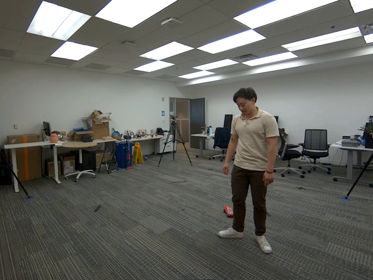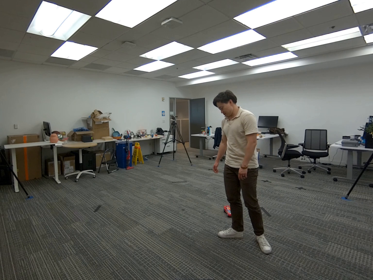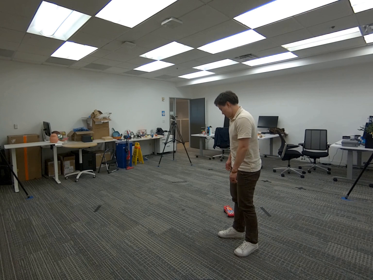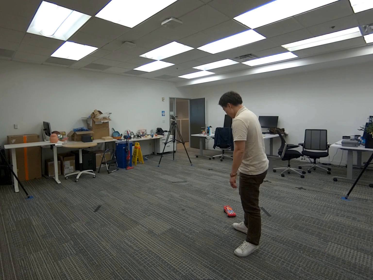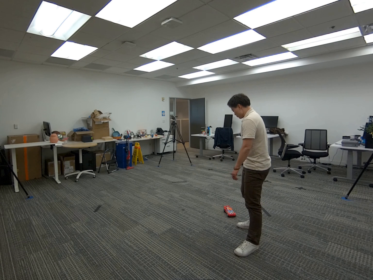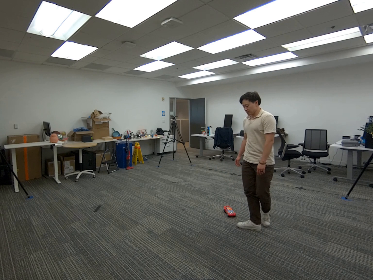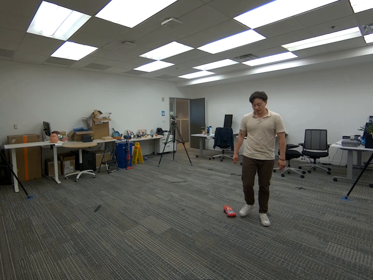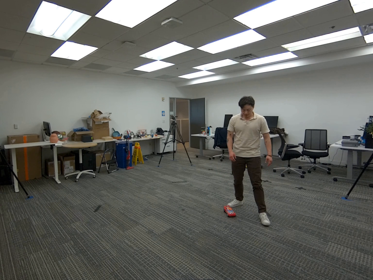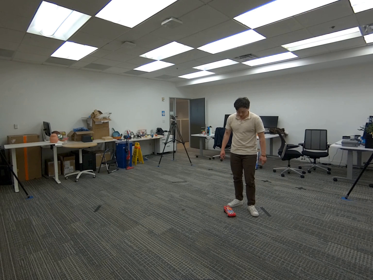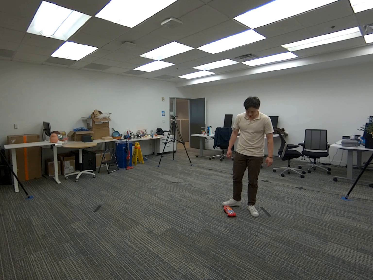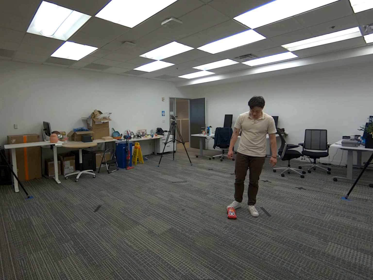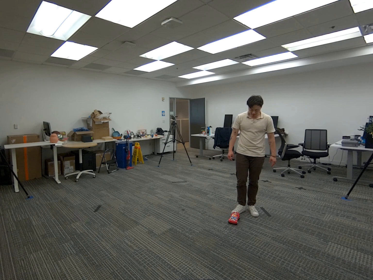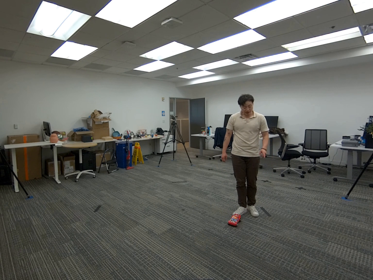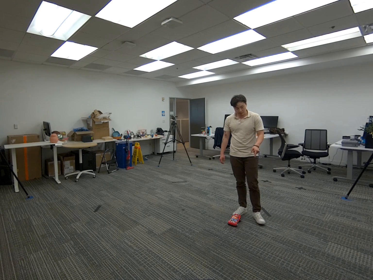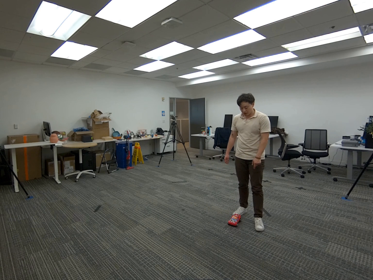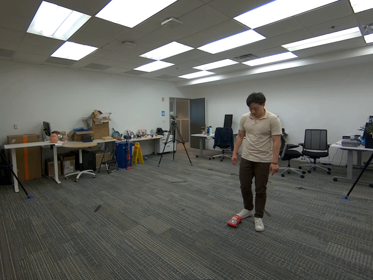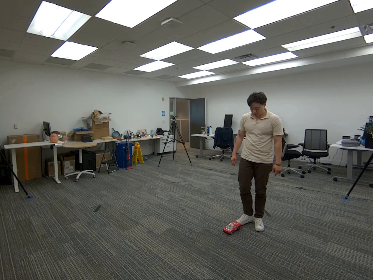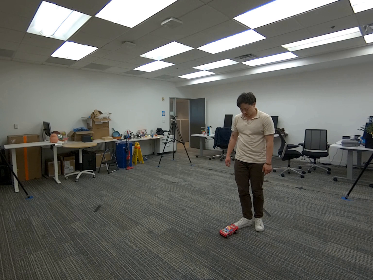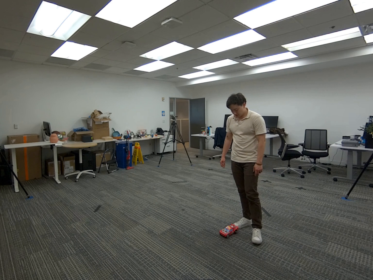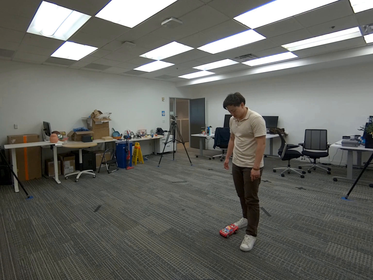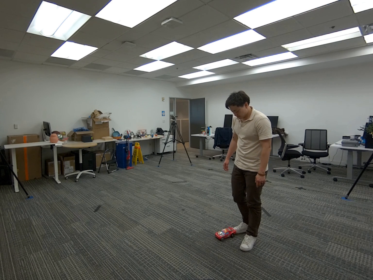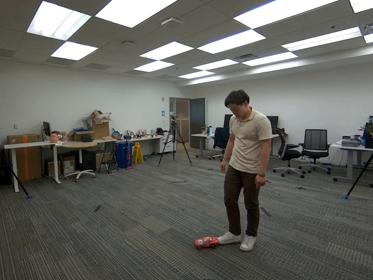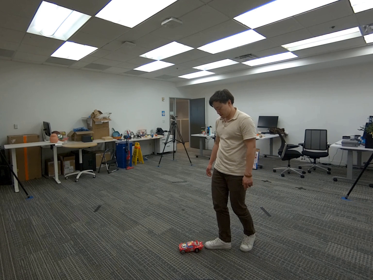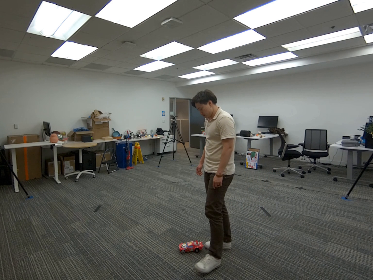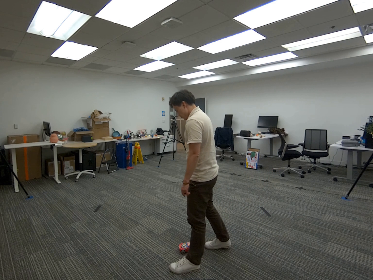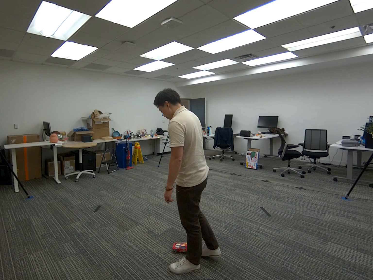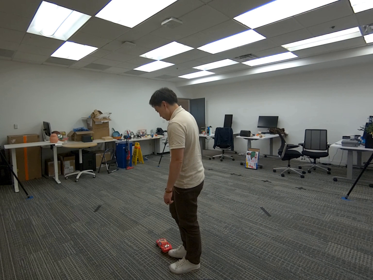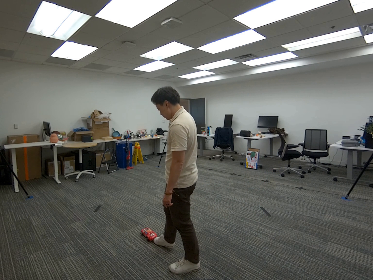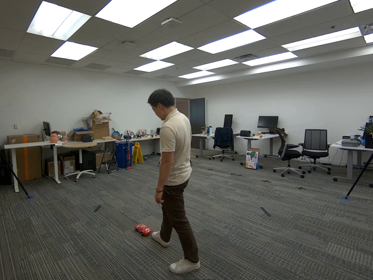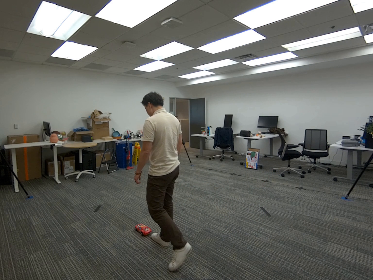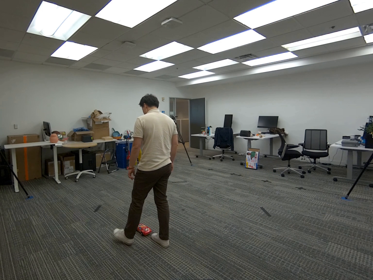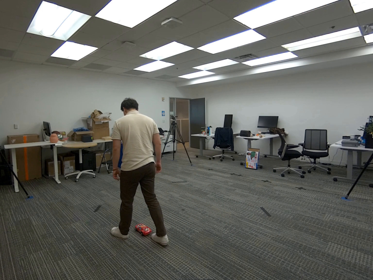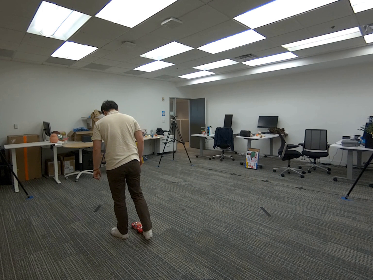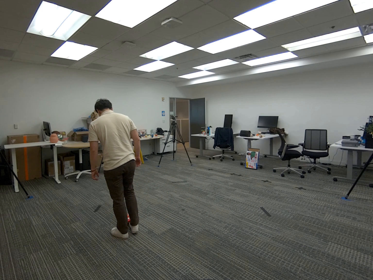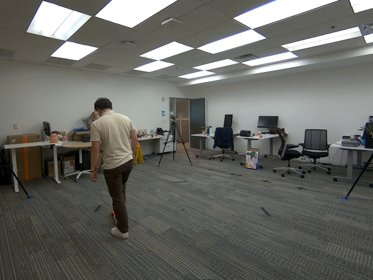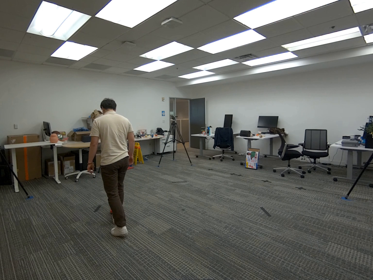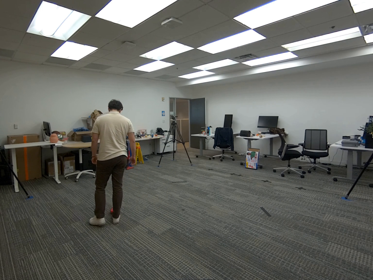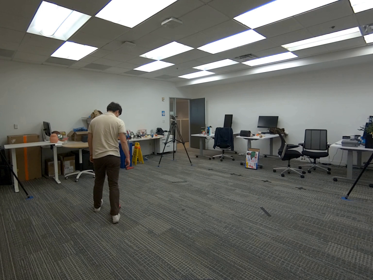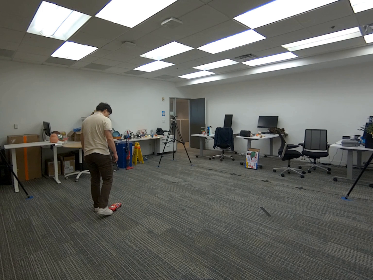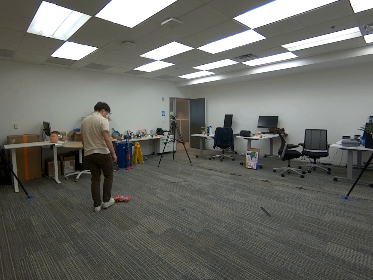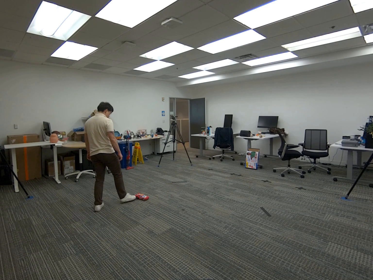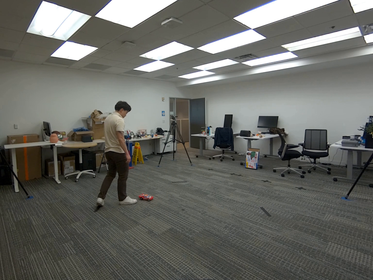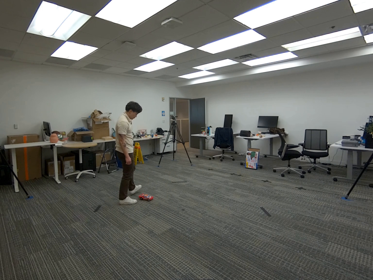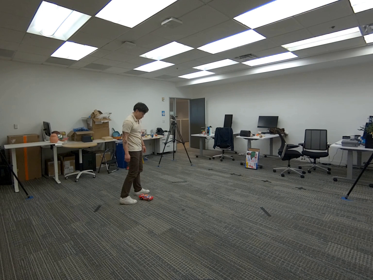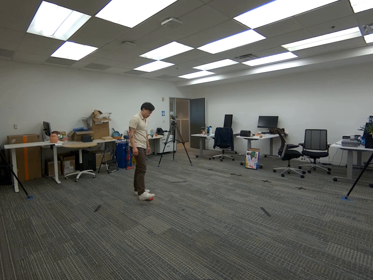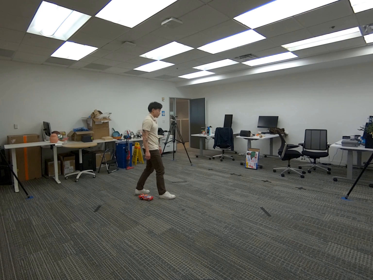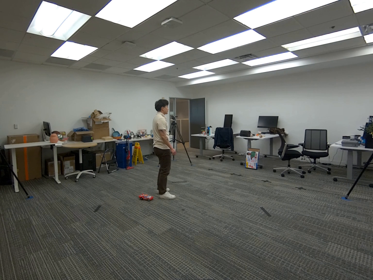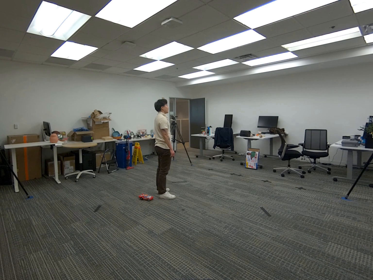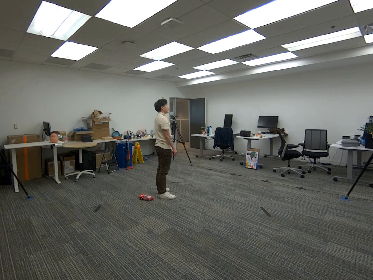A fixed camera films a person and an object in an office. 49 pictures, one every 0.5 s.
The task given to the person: Walk to the toy car on the ground, use your right foot to push the toy car around the bounding area.
